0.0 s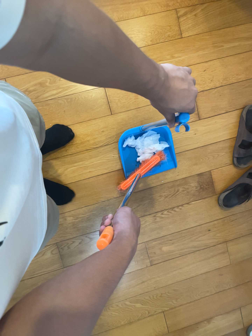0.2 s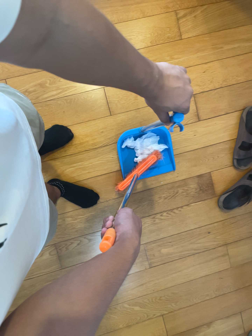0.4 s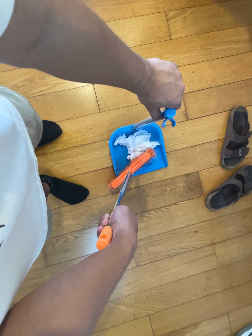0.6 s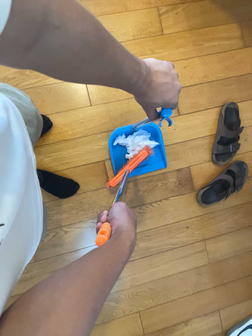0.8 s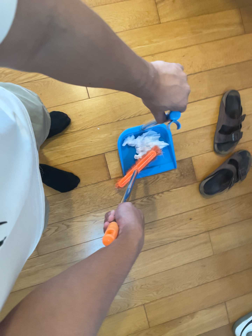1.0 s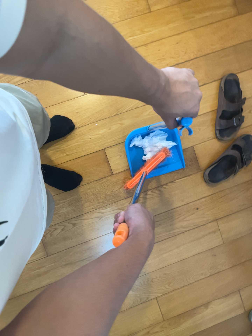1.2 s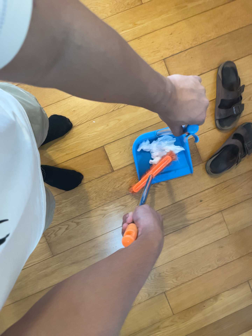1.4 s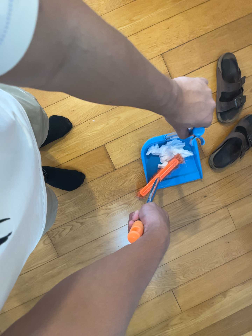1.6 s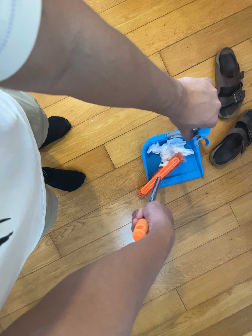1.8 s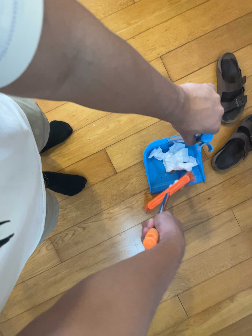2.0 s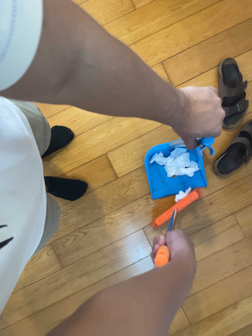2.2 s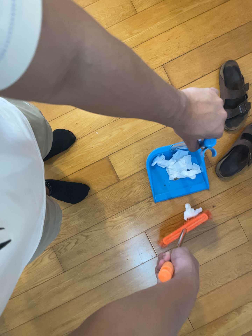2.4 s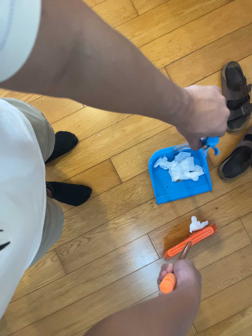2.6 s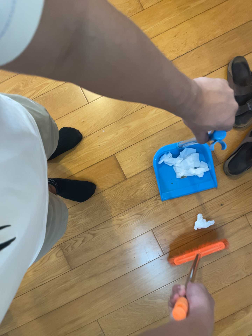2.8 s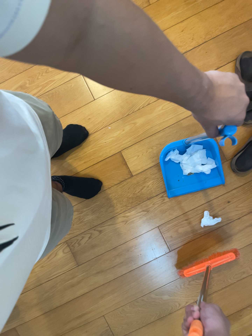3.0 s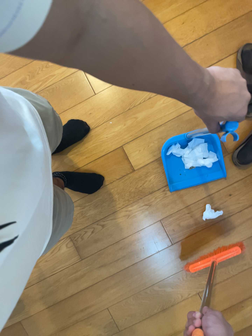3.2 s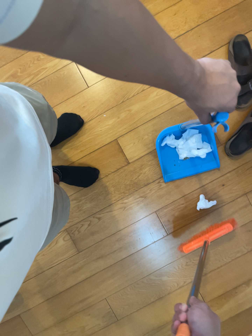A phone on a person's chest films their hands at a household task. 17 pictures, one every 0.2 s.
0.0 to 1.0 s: The camera travels toward the bottom of its view and to its right, about 18 cm, so close, fixed things drift upward.
1.0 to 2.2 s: The camera travels to its right, about 9 cm.
2.2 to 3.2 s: The camera shifts only a little, or ends up much as it began.
The film runs backward here.
